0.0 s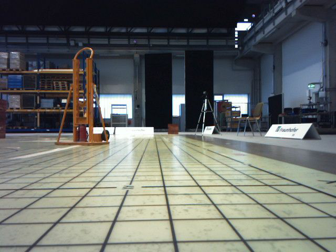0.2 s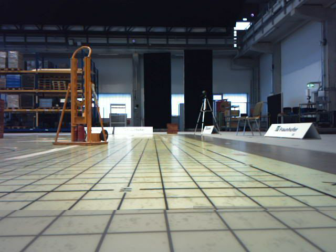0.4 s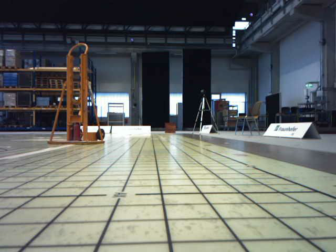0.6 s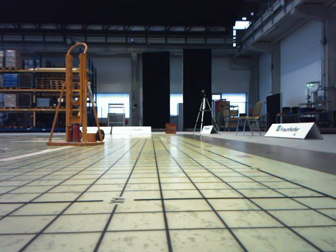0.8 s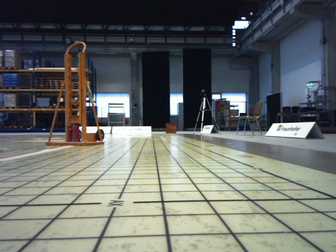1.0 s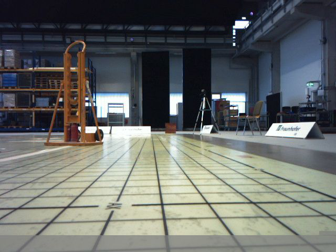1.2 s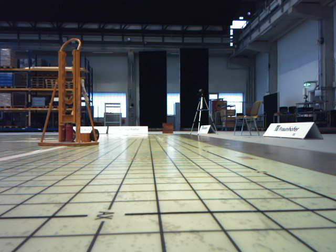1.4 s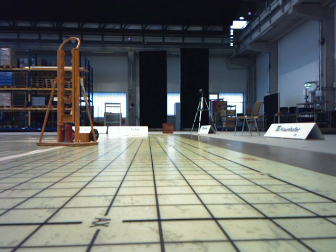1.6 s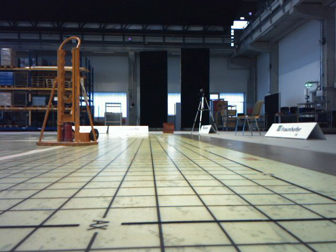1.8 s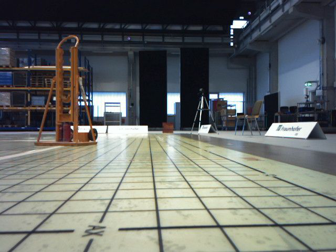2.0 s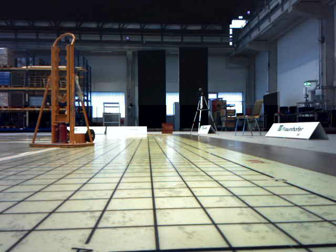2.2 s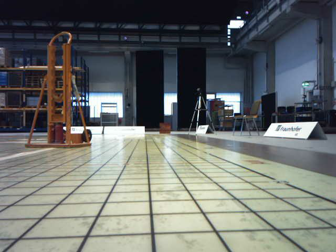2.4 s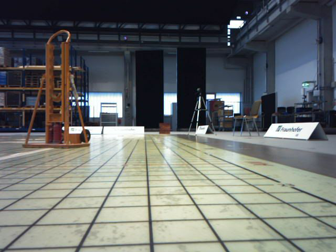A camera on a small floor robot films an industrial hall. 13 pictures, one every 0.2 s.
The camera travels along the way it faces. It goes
forward.
0.0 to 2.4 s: The camera travels forward, about 0.5 m, so what stands in front looms larger.
The film runs forward here.
